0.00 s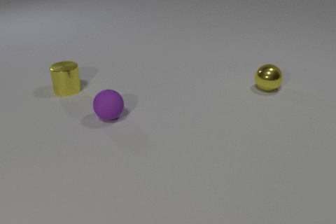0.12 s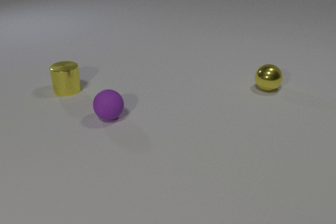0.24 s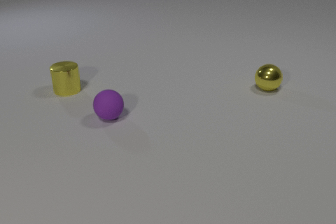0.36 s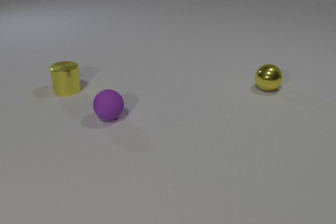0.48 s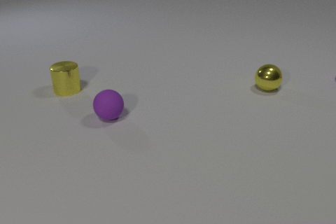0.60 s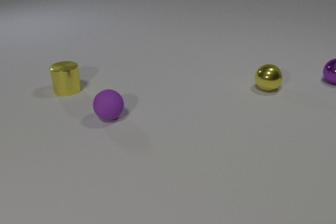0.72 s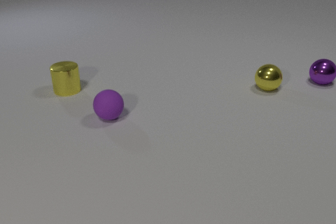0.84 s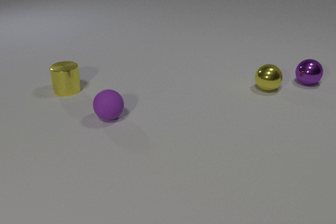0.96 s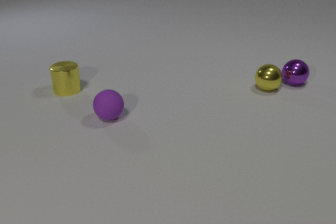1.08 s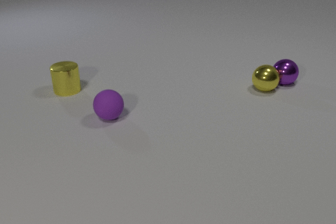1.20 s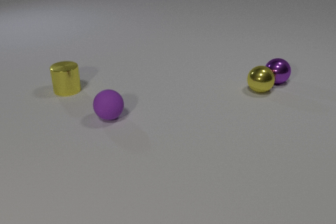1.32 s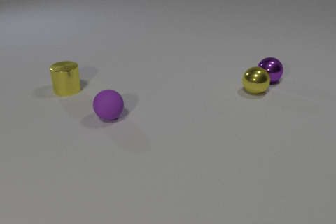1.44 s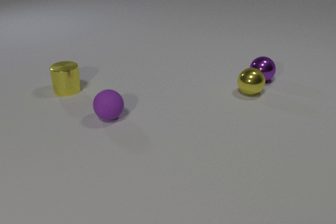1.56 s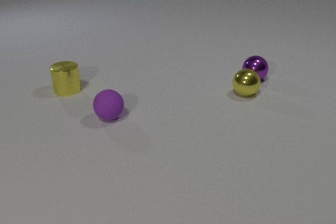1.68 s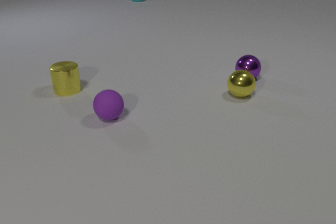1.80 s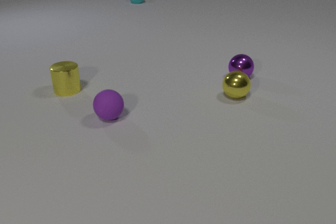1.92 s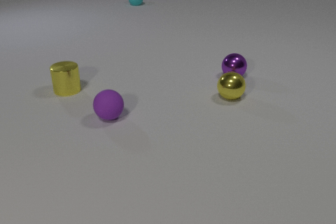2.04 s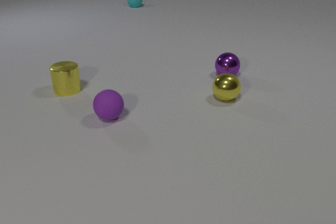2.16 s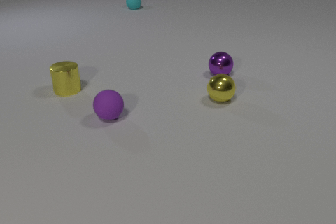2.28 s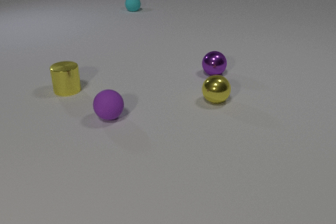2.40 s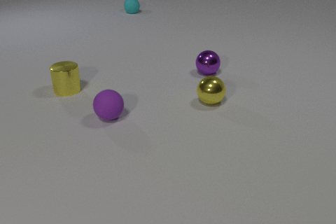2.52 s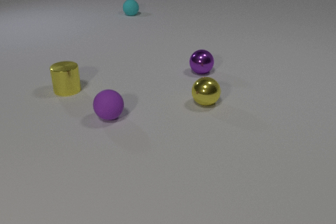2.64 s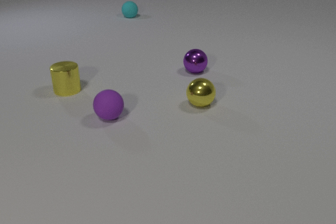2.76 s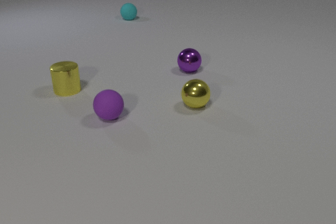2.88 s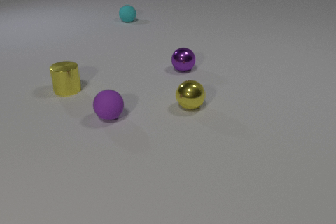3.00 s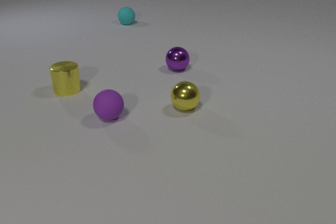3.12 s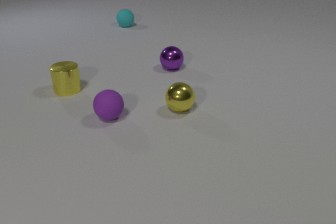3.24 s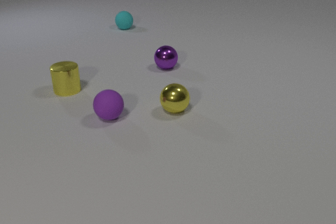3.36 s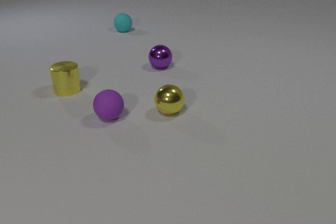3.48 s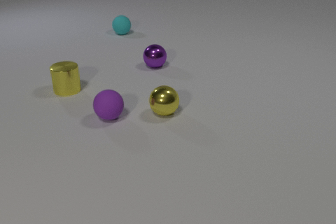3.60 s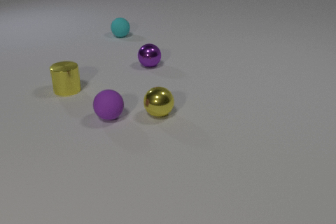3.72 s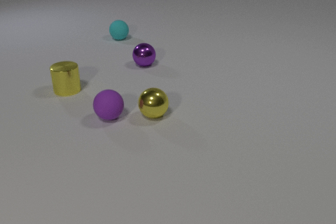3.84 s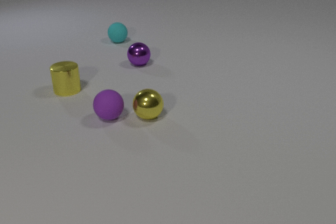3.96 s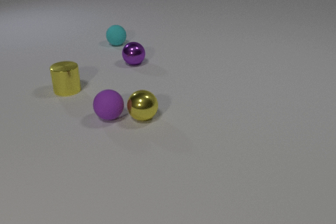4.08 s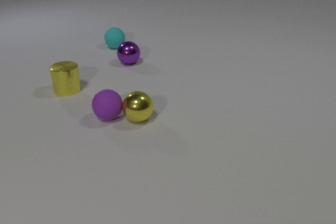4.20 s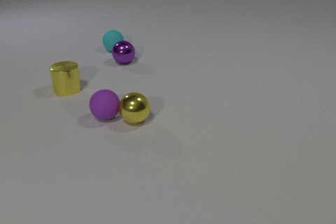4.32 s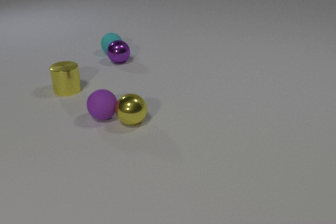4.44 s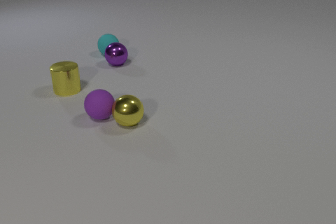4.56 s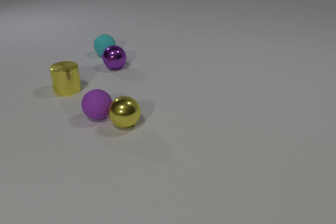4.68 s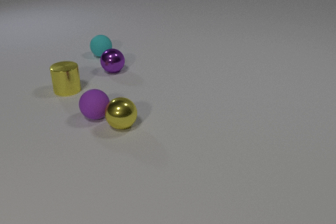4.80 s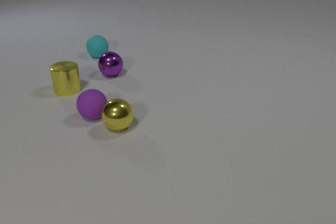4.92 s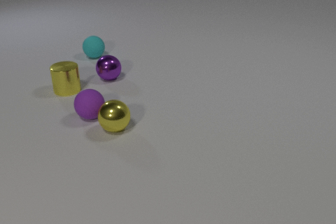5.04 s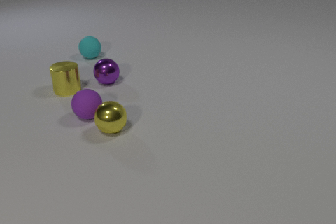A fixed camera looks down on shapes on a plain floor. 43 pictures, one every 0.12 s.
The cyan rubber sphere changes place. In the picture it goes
toward the camera.
The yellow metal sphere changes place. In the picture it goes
to the left.
0.00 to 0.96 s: The purple metal sphere comes in at the right edge, rolls to the left and toward the camera.
0.96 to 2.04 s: The purple metal sphere rolls to the left. The yellow metal sphere rolls to the left and toward the camera. The cyan rubber sphere comes in at the top edge, rolls toward the camera. The purple metal sphere and the yellow metal sphere collide.
2.04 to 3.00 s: The purple metal sphere rolls to the left. The yellow metal sphere rolls to the left and toward the camera. The cyan rubber sphere rolls toward the camera.
3.00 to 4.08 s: The purple metal sphere rolls to the left. The yellow metal sphere rolls to the left and toward the camera. The cyan rubber sphere rolls toward the camera. The yellow metal sphere and the purple rubber sphere collide.
4.08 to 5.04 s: The purple metal sphere rolls toward the camera and to the left. The yellow metal sphere rolls to the left and toward the camera. The cyan rubber sphere rolls to the left and toward the camera. The purple rubber sphere rolls to the left. The purple metal sphere and the cyan rubber sphere collide.
How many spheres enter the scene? 2.
How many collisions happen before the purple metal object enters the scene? 0.
Are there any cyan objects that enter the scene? yes.
